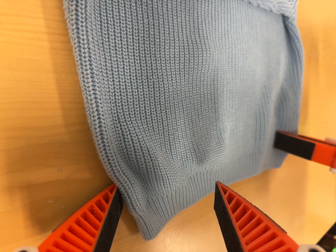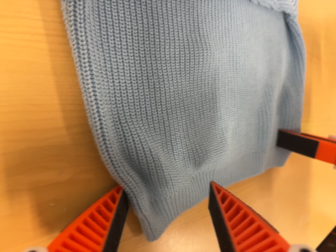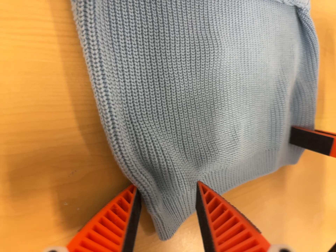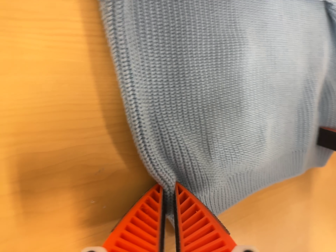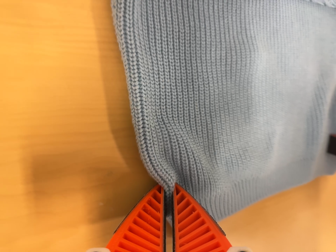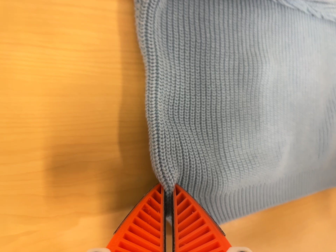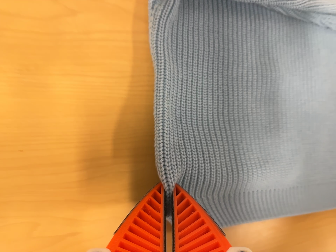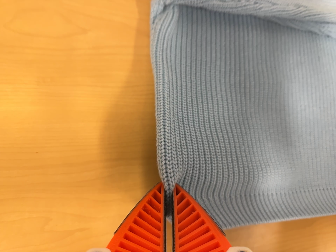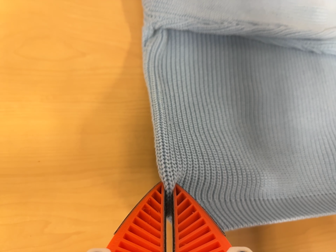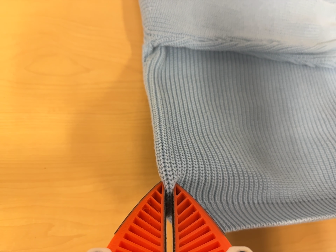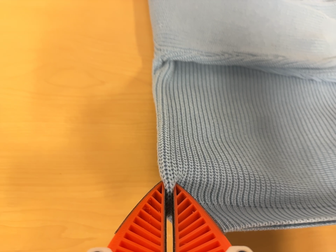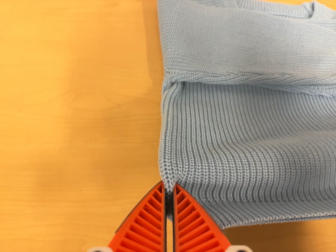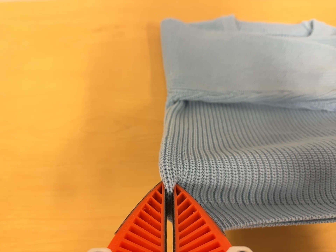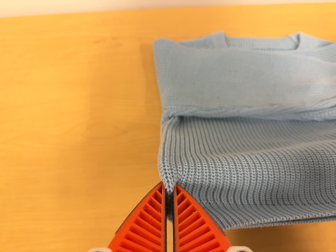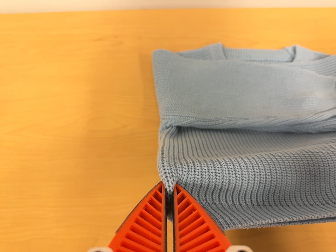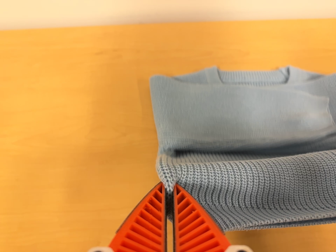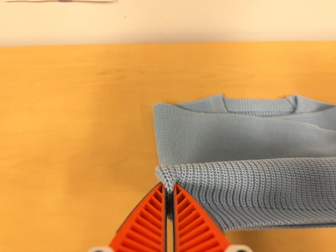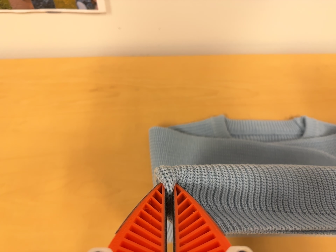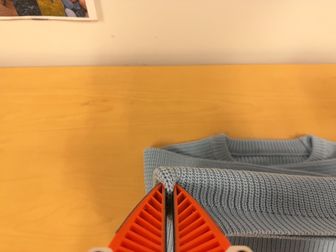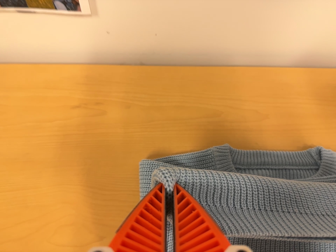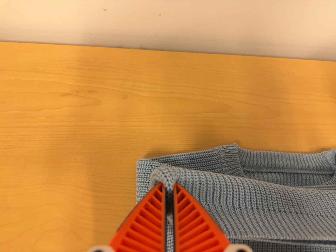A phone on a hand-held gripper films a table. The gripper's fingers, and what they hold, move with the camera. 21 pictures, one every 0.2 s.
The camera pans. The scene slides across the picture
to the right.
0.0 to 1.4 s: The scene slides to the right, as the camera pans about 25 degrees to its left. It travels backward, about 6 cm, so what stands in front gets smaller. Its aim tips toward the top of its view by about 10 degrees, and the scene shifts downward.
1.4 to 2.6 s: The camera pans to its left by about 15 degrees. It travels backward and to its right, about 14 cm, so what stands in front gets smaller. Its aim tips toward the top of its view by about 20 degrees, and the scene shifts downward.
2.6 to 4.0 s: The camera travels toward the top of its view and forward, about 20 cm, so close, fixed things drift downward.
The film runs forward here.
